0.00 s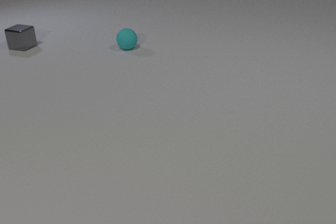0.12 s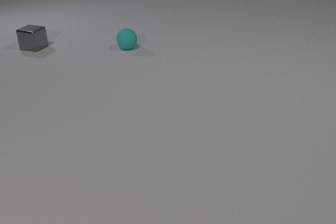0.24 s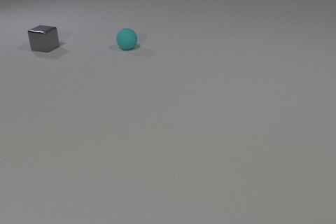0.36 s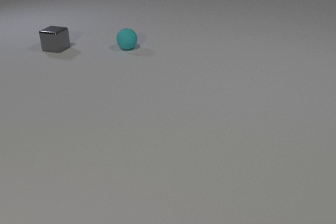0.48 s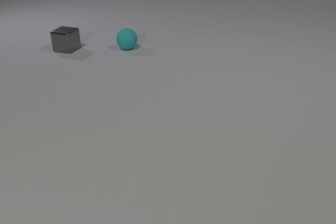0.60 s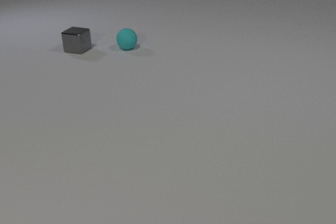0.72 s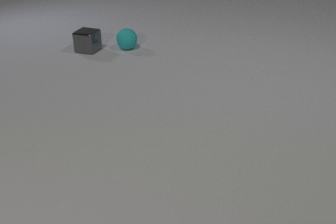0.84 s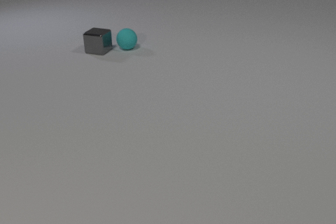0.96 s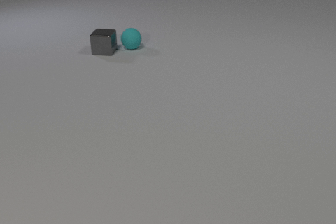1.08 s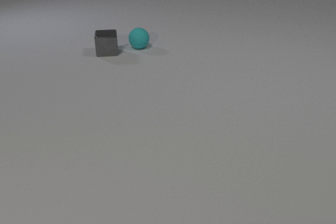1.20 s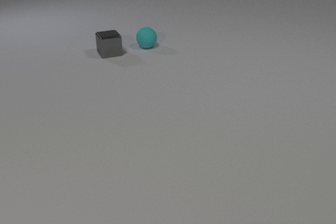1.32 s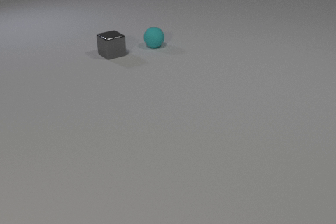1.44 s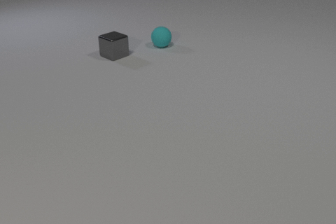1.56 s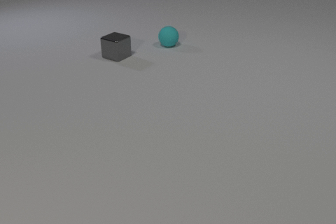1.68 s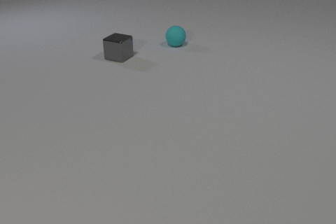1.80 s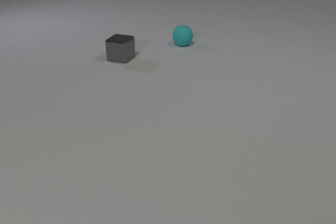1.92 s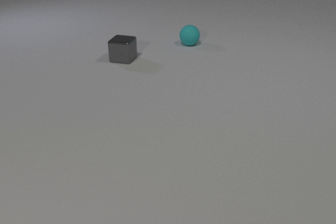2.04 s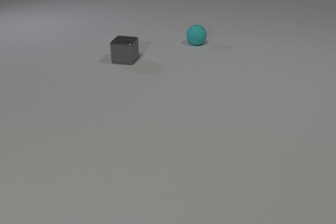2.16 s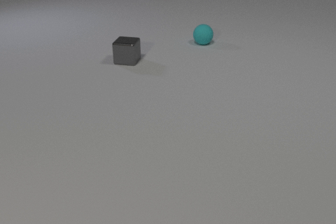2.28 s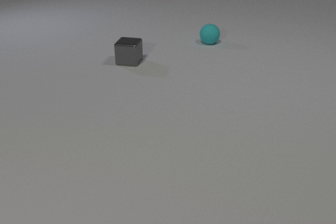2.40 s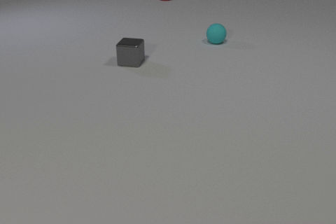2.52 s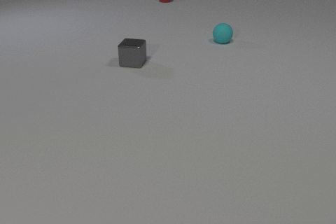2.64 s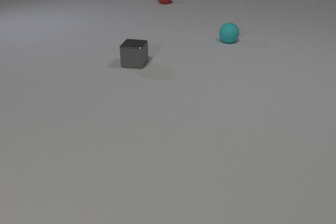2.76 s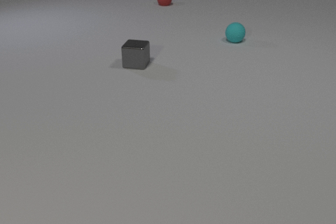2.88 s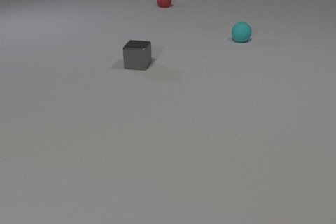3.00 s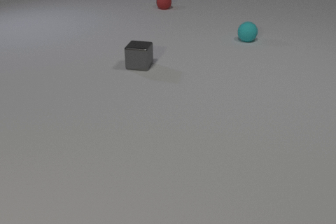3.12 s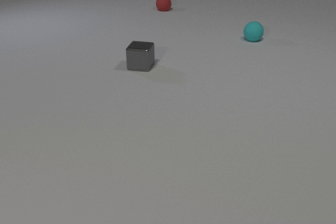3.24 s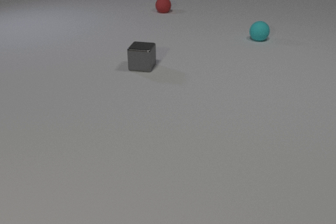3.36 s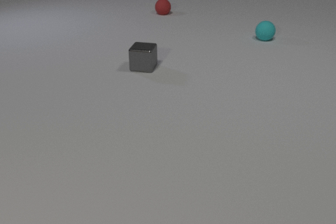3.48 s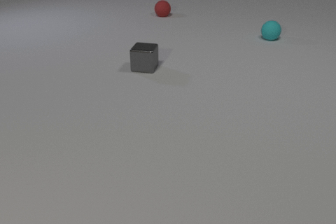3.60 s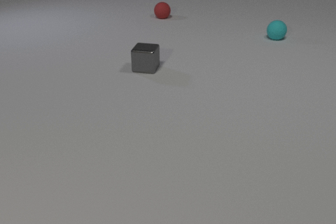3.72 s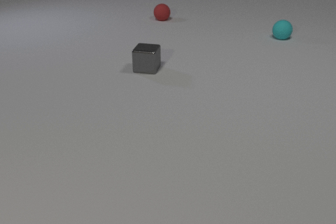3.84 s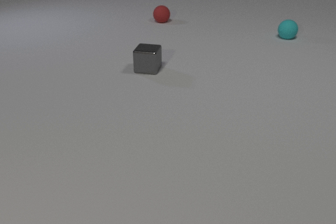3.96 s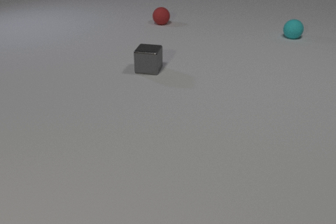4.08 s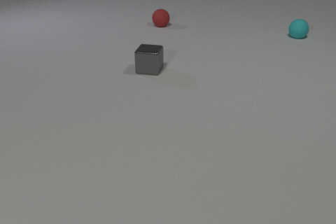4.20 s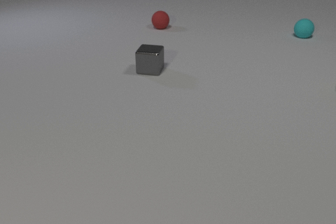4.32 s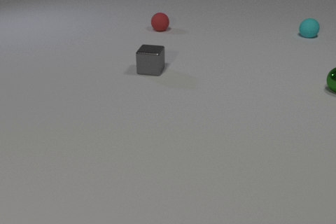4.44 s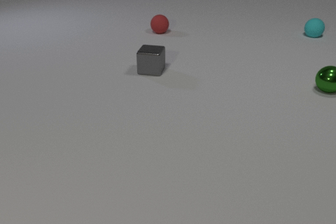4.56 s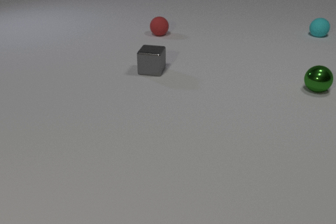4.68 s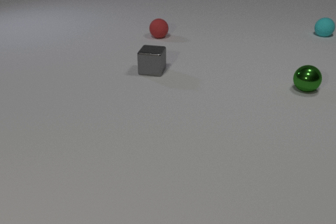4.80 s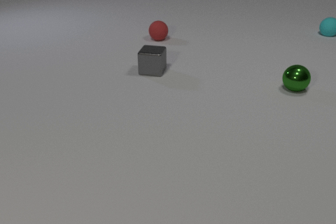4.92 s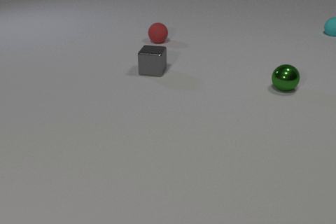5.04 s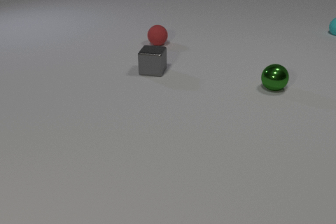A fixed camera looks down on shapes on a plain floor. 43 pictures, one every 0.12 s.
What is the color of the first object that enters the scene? red.
Are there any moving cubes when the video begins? yes.
How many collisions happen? 1.
0.00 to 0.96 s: The gray metal cube slides to the right and toward the camera. The cyan rubber sphere rolls to the right. The gray metal cube and the cyan rubber sphere collide.
0.96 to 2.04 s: The gray metal cube slides toward the camera and to the right, spins counterclockwise seen from above by about 90 degrees, its near face sliding to the right. The cyan rubber sphere rolls to the right.
2.04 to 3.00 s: The gray metal cube slides toward the camera and to the right. The cyan rubber sphere rolls to the right. The red rubber sphere comes in at the top edge, rolls toward the camera.
3.00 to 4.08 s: The gray metal cube slides toward the camera and to the right. The cyan rubber sphere rolls to the right and away from the camera. The red rubber sphere rolls toward the camera.
4.08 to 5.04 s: The cyan rubber sphere rolls to the right and away from the camera. The red rubber sphere rolls toward the camera. The green metal sphere comes in at the right edge, rolls to the left.
